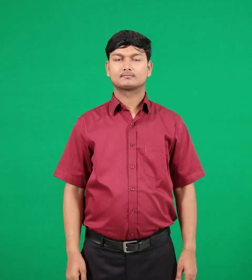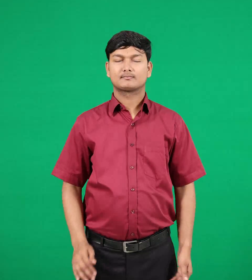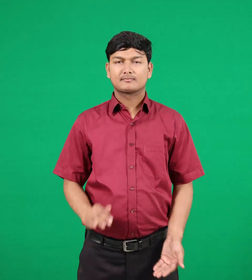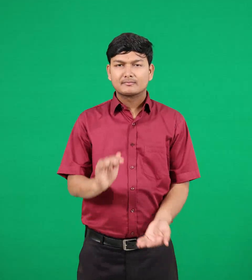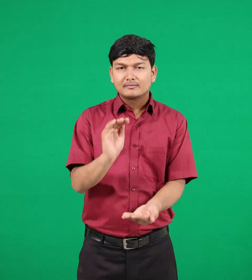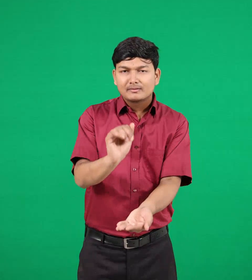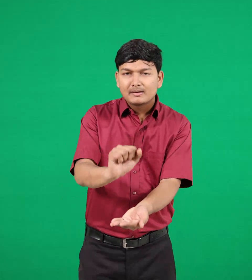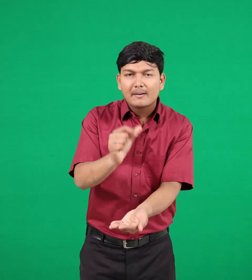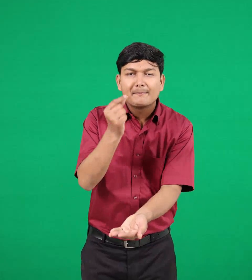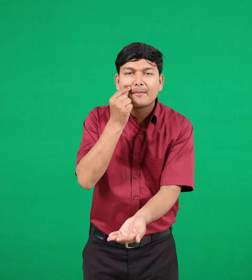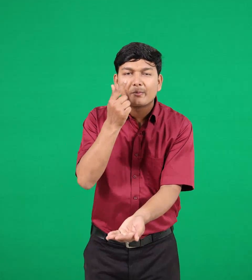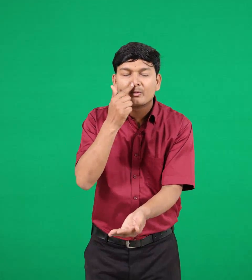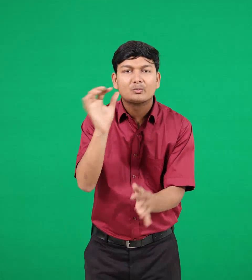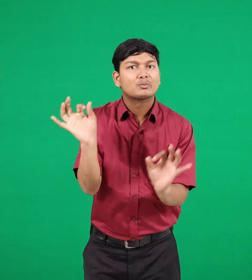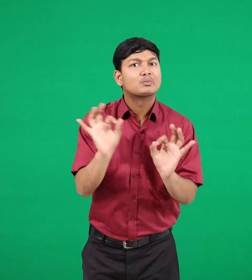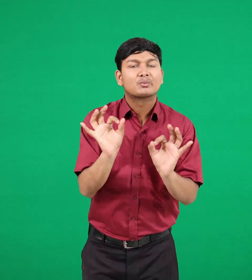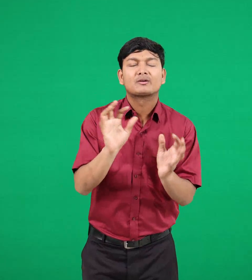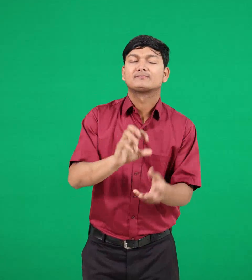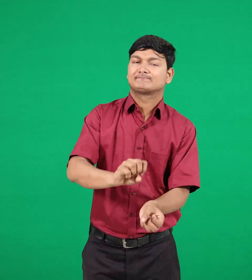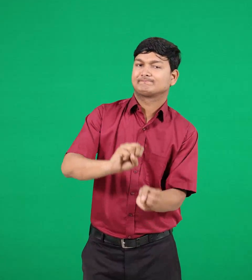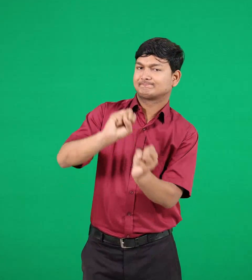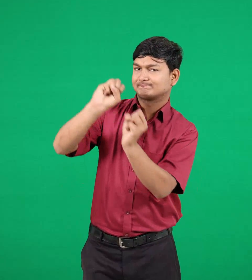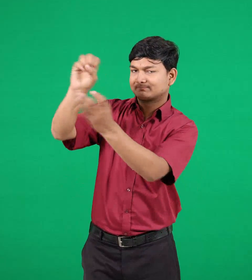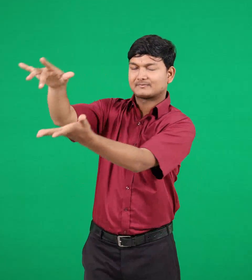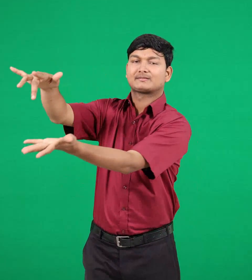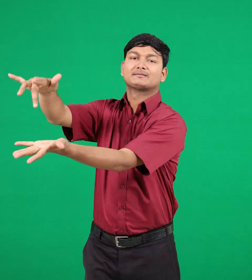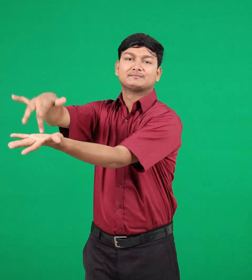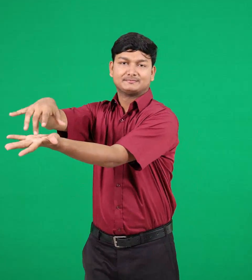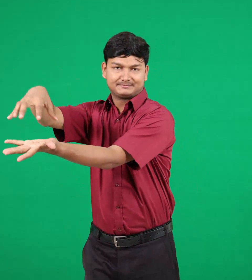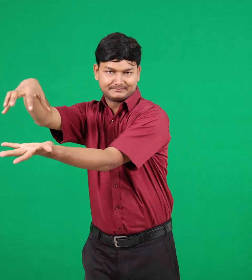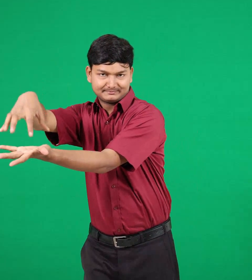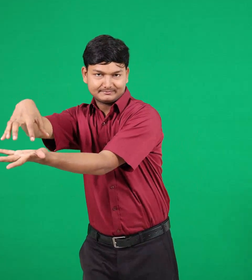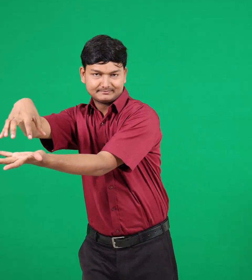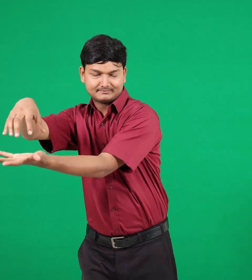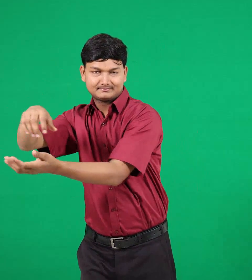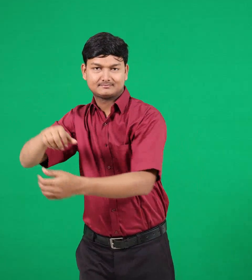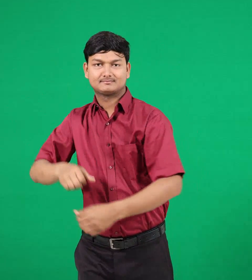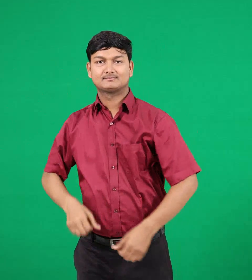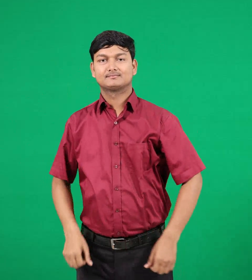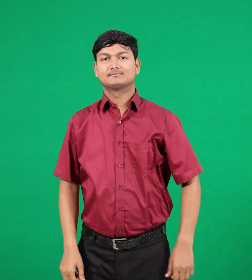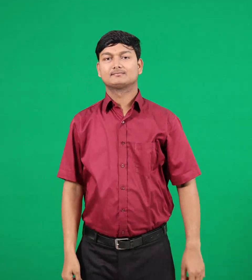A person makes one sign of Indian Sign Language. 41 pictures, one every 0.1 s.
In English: orphan
